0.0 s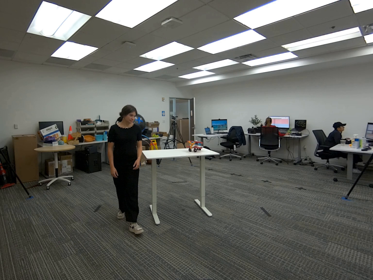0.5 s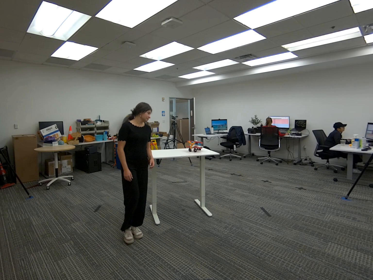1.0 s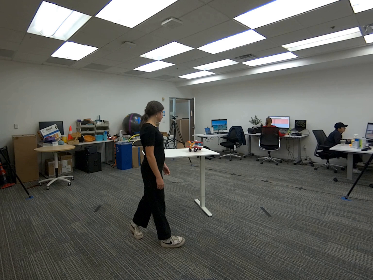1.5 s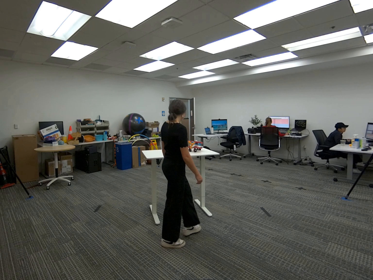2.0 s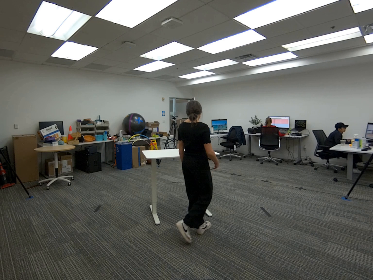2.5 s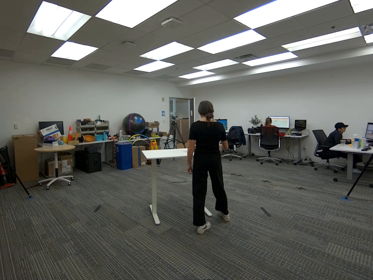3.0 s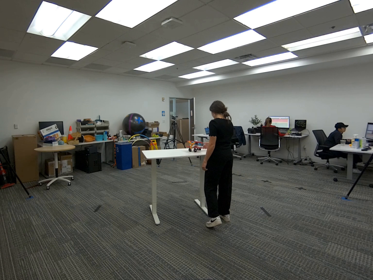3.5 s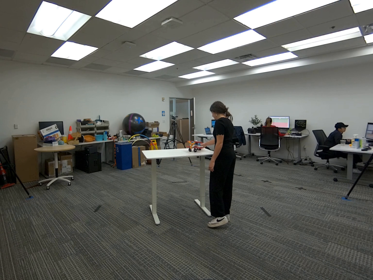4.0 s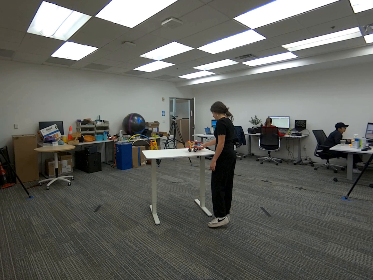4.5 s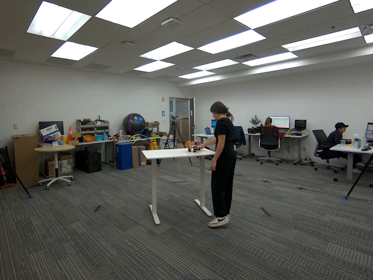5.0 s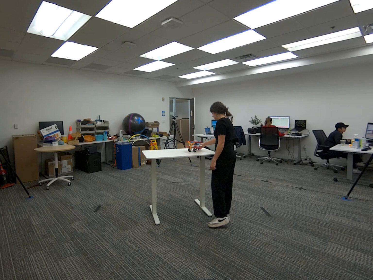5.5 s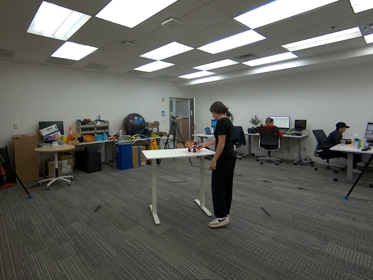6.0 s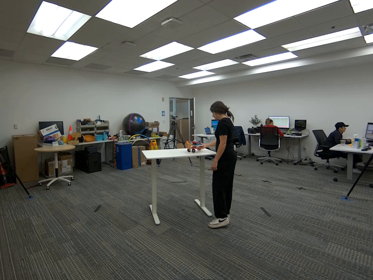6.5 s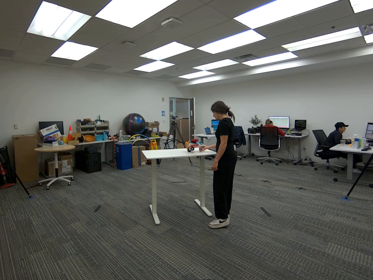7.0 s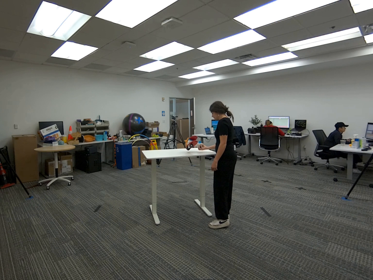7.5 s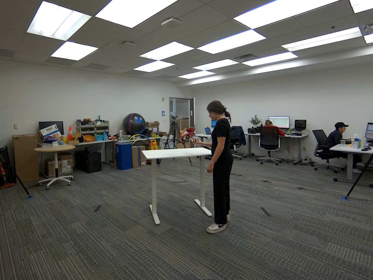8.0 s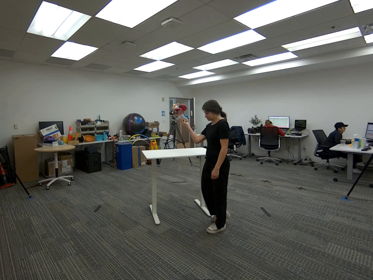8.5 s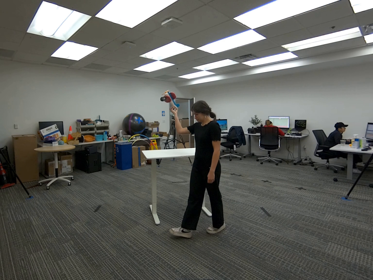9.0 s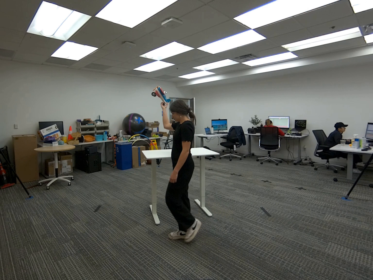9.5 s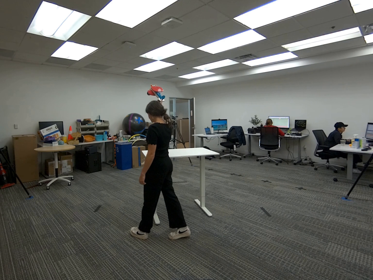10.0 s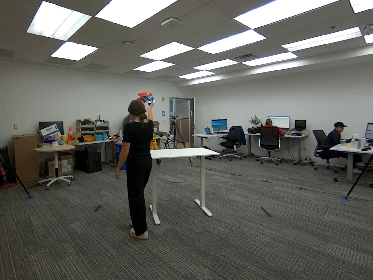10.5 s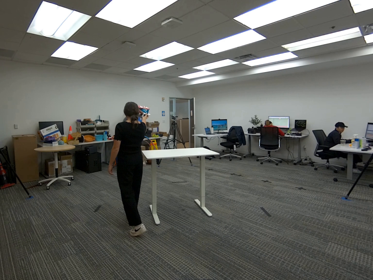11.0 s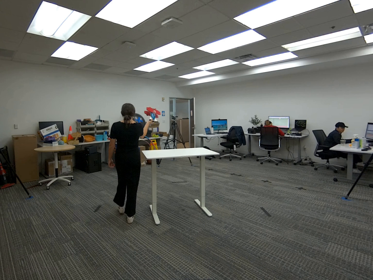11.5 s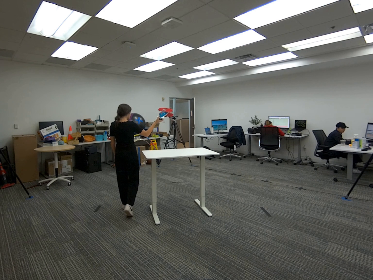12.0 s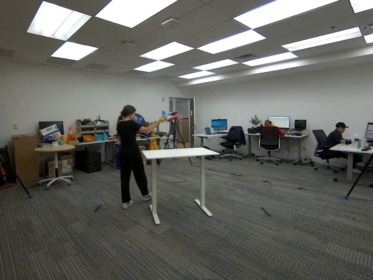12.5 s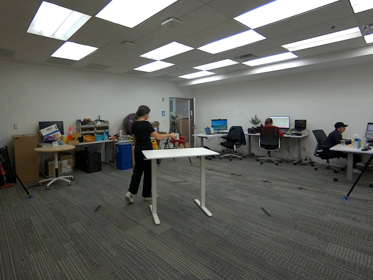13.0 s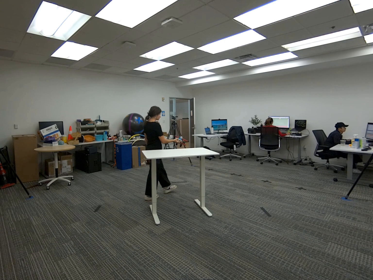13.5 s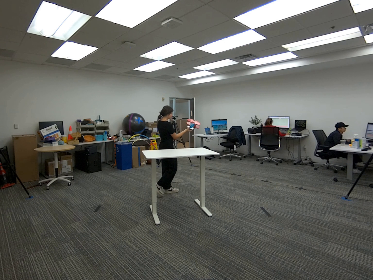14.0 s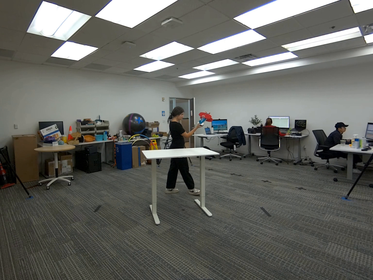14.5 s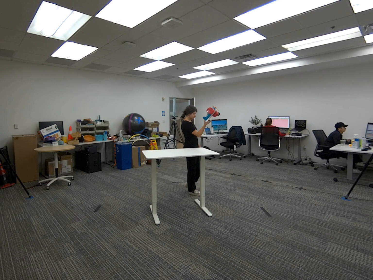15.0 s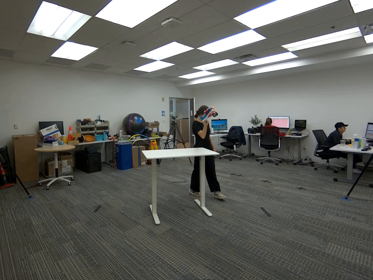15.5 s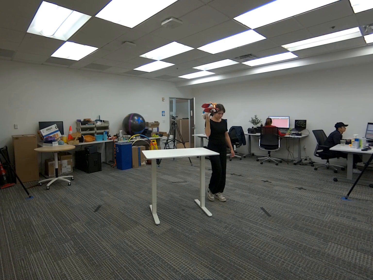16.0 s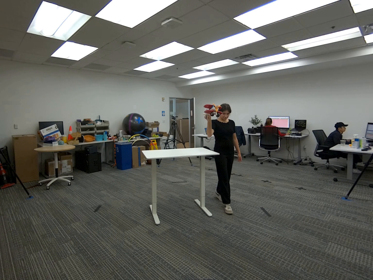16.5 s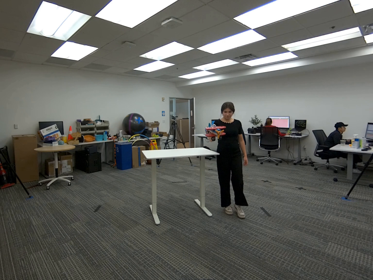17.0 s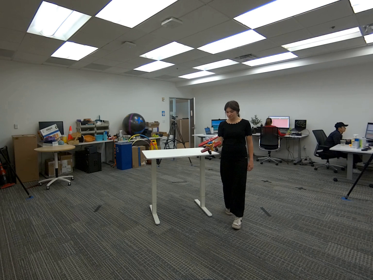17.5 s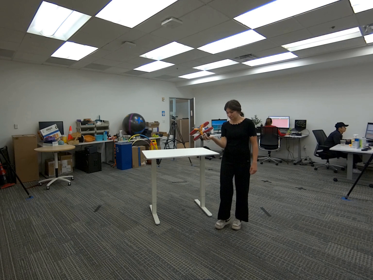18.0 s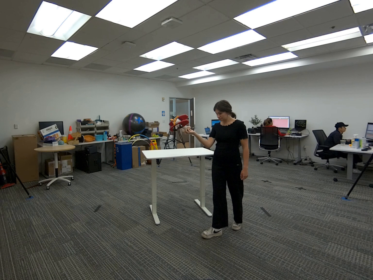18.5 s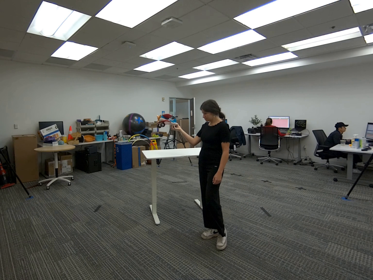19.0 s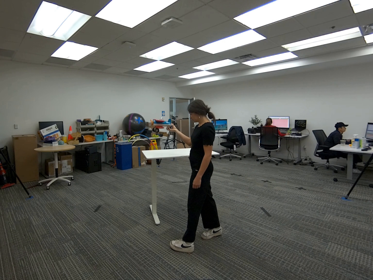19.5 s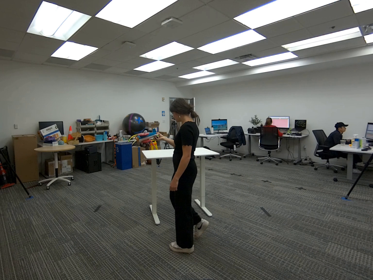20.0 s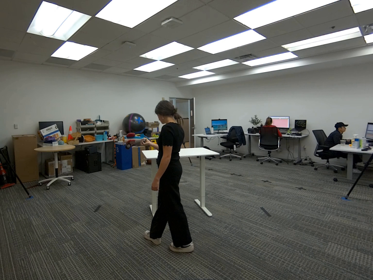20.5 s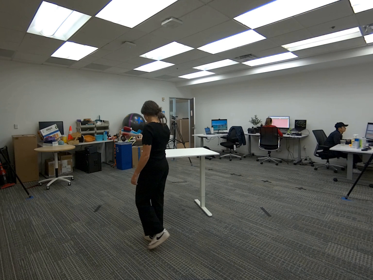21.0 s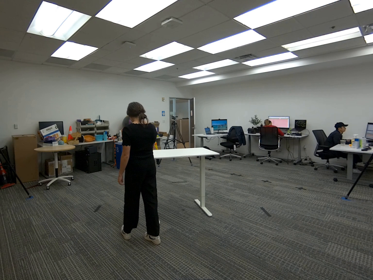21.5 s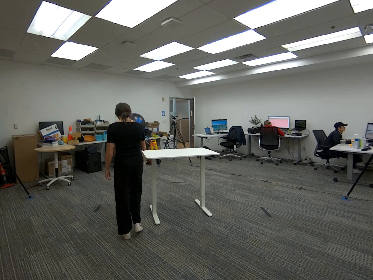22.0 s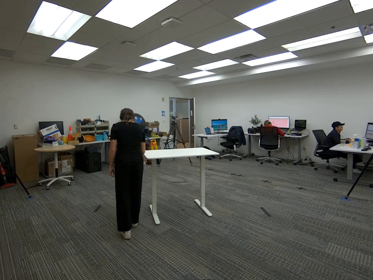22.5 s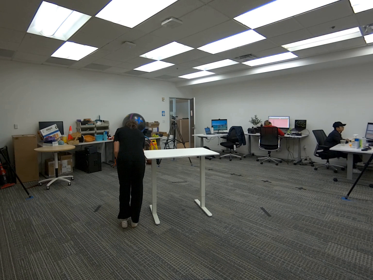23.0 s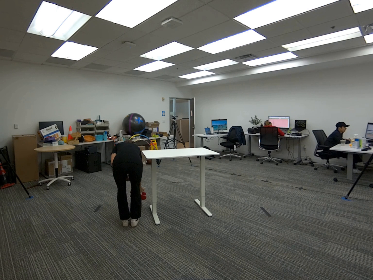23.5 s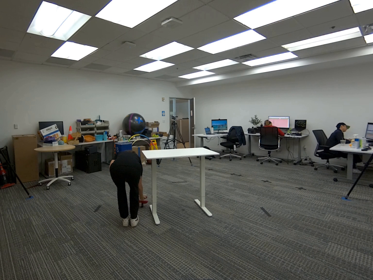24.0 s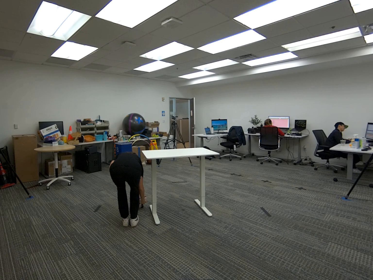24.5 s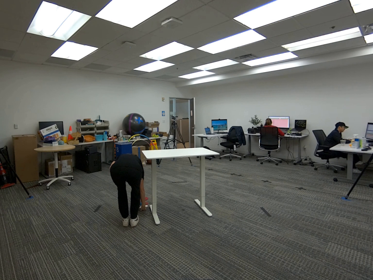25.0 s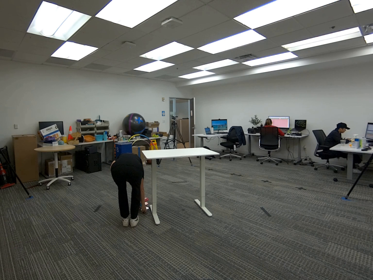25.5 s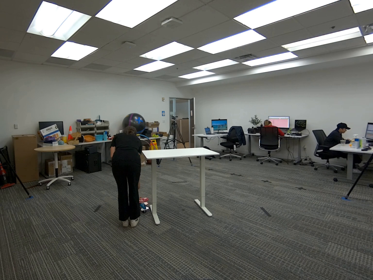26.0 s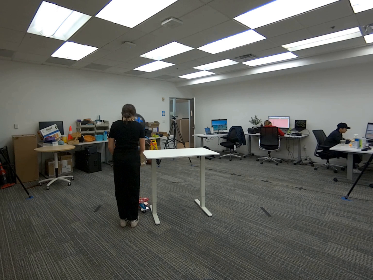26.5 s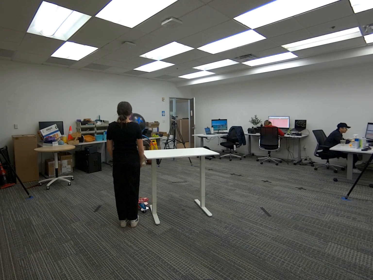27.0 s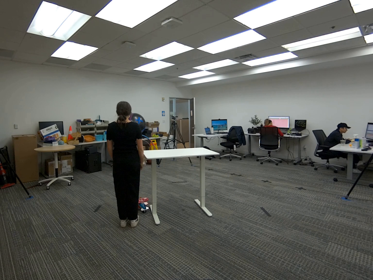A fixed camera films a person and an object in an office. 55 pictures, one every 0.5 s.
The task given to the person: Walk to the toy airplane on the white desk, pick it up with your right hand, hold it in the air, walk around and place the airplane on the ground.
